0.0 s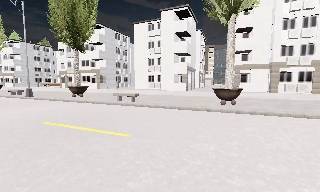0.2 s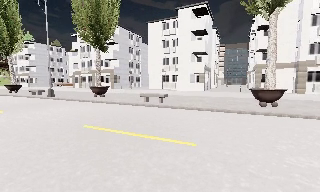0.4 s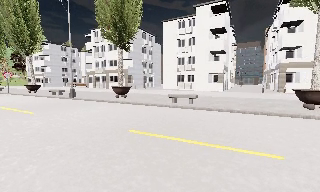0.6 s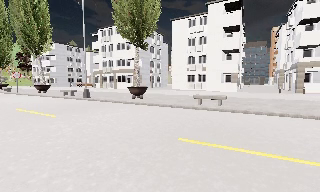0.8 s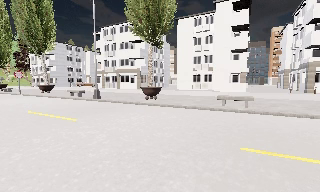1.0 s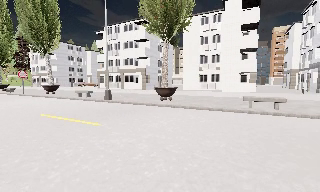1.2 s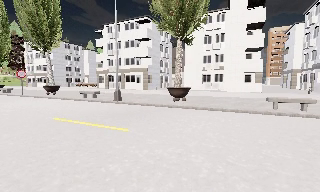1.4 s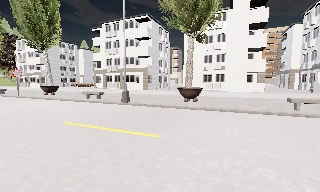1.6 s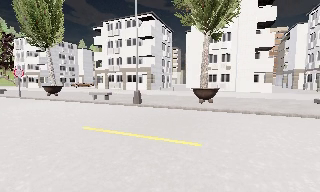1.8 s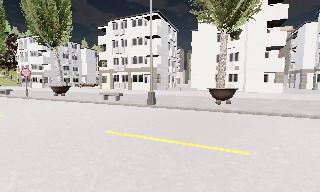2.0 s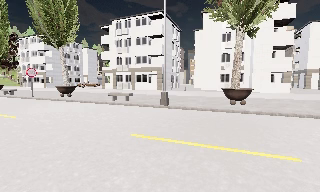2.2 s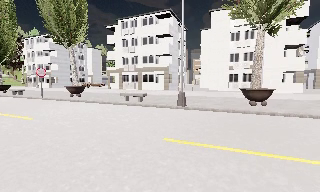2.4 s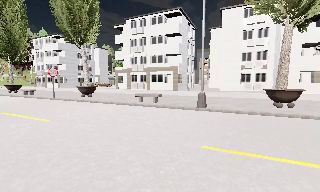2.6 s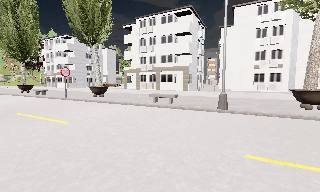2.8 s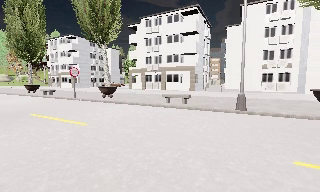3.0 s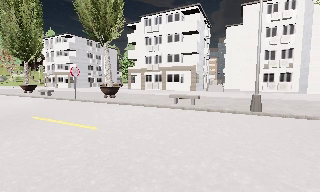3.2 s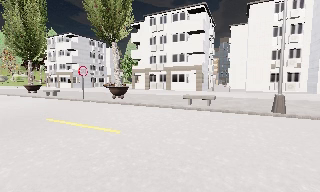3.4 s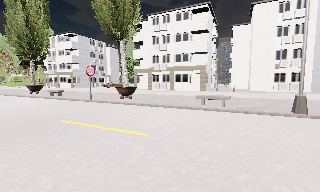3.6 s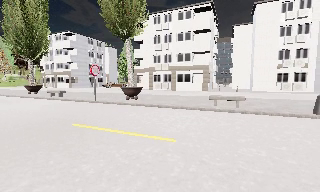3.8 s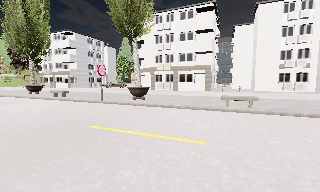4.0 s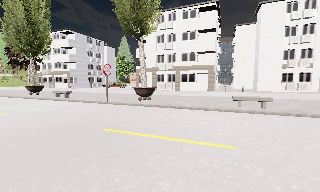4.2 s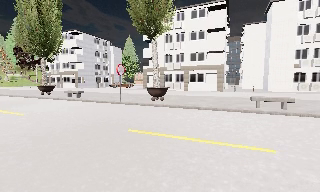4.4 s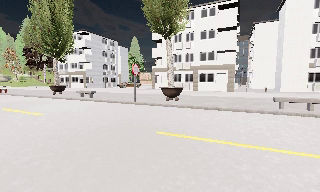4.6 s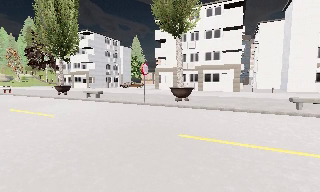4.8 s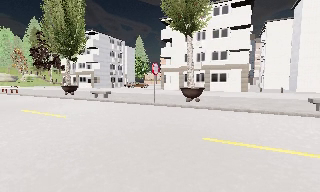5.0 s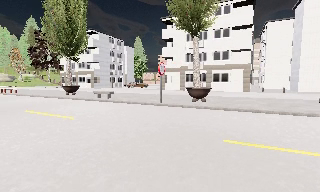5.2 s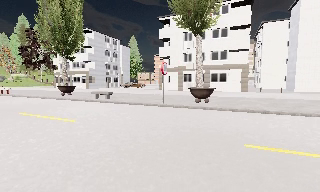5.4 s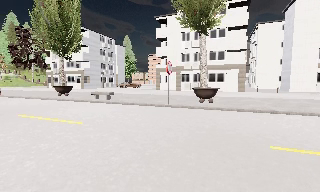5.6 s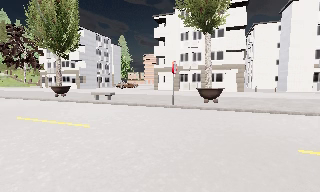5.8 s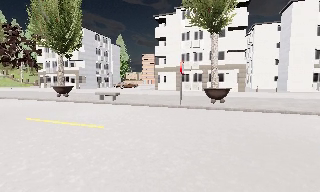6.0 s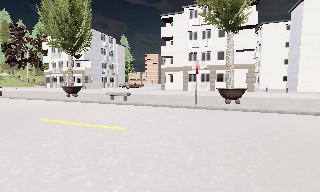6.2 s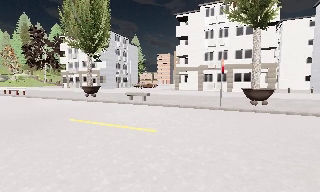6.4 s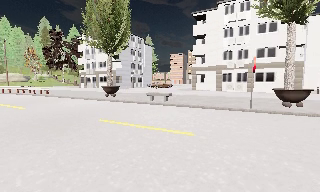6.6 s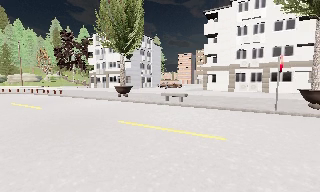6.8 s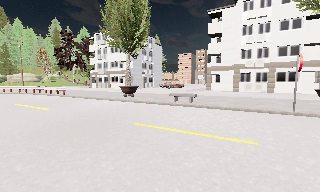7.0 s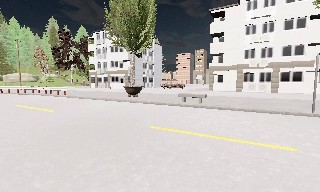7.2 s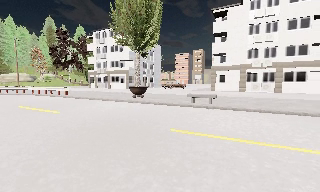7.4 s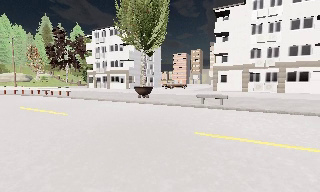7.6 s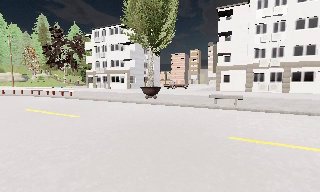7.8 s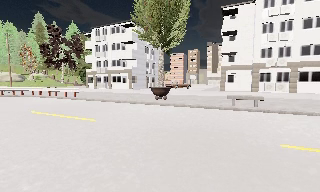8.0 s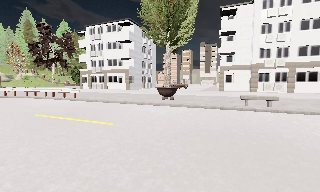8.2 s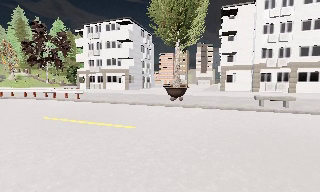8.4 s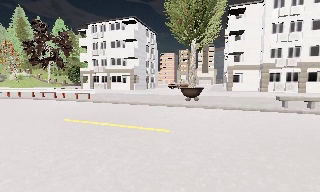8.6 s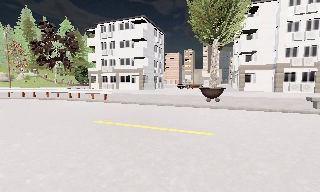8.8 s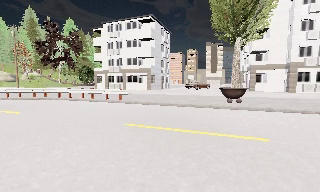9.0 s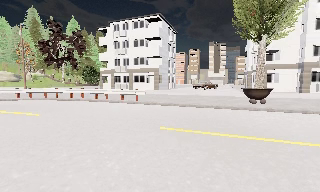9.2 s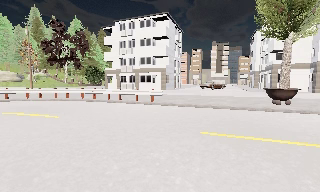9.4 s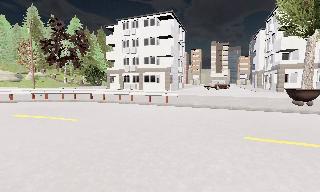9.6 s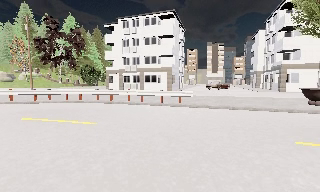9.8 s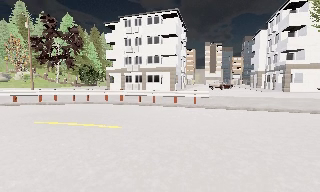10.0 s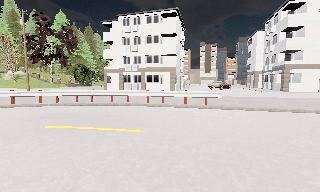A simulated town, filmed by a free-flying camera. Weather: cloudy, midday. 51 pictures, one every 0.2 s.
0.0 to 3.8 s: The camera travels to its left and forward, about 18 m, so close, fixed things drift to the right. It loses speed.
3.8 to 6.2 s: The camera travels to its left, about 7 m, so close, fixed things drift to the right.
6.2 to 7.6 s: The camera travels to its left and forward, about 5 m, so close, fixed things drift to the right.
7.6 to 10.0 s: The camera pans to its right, which is clockwise from overhead, by about 10 degrees. It travels to its left, about 13 m, so close, fixed things drift to the right.
The film runs backward here.
